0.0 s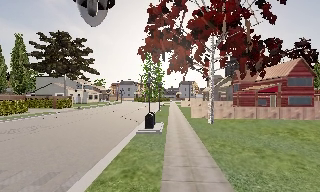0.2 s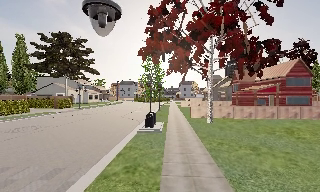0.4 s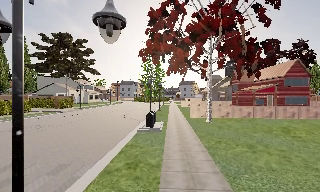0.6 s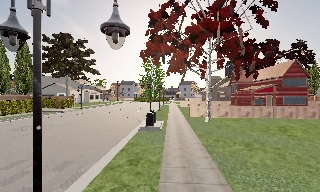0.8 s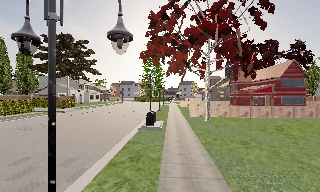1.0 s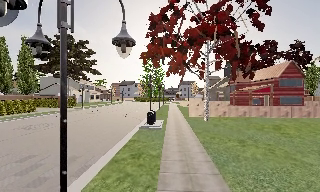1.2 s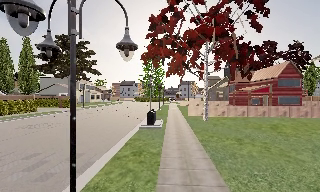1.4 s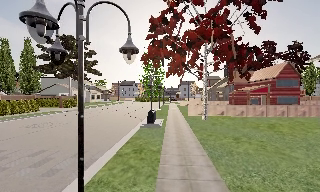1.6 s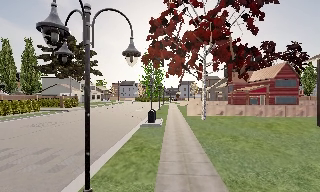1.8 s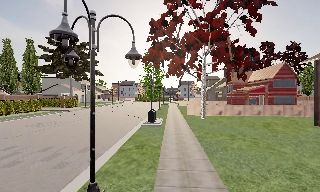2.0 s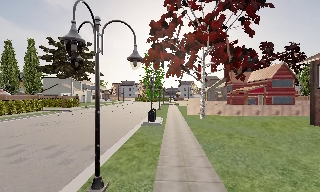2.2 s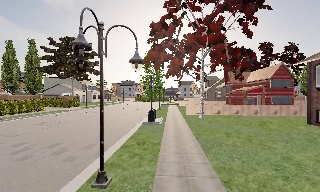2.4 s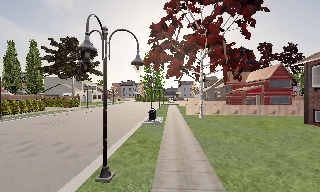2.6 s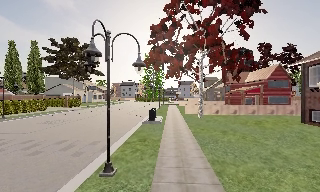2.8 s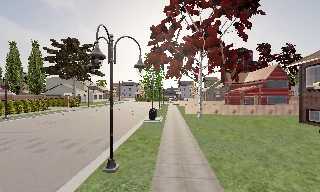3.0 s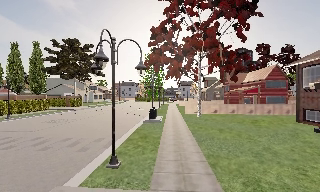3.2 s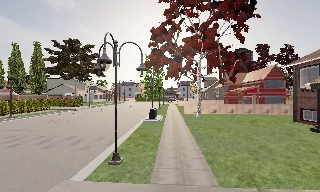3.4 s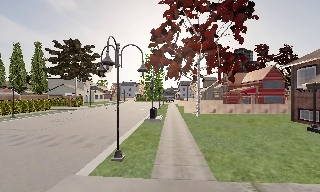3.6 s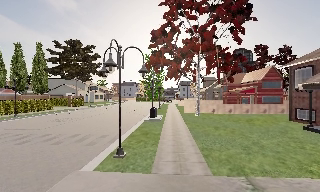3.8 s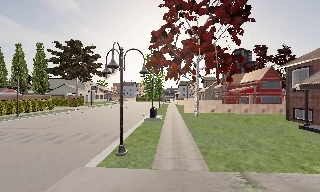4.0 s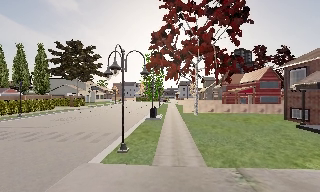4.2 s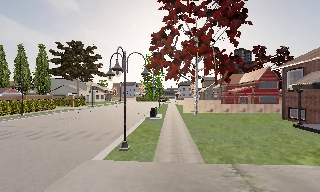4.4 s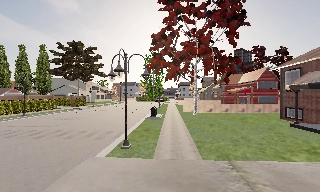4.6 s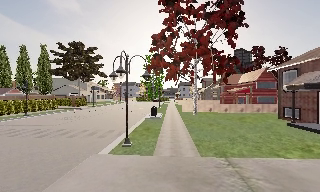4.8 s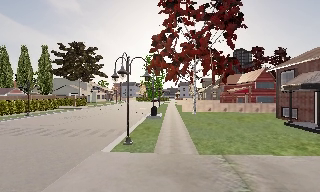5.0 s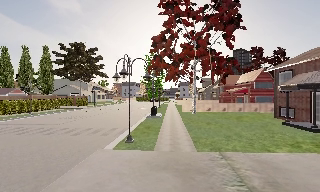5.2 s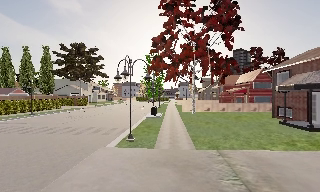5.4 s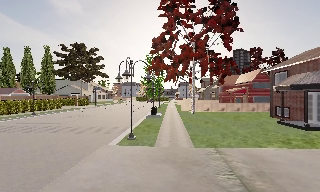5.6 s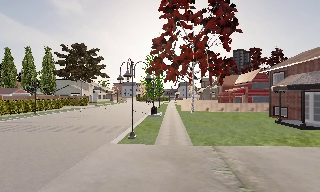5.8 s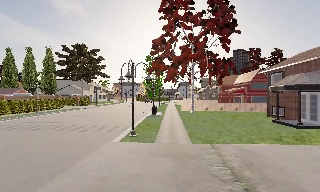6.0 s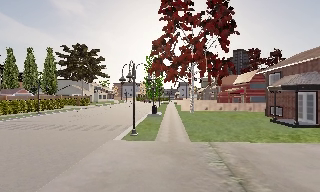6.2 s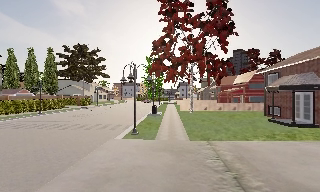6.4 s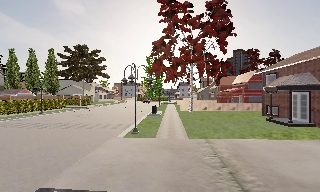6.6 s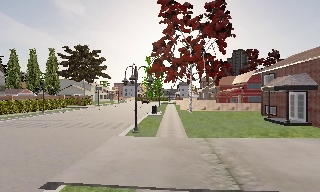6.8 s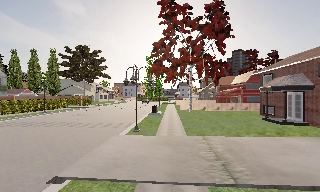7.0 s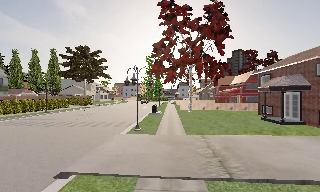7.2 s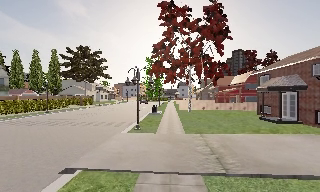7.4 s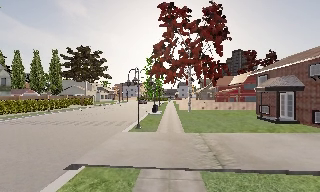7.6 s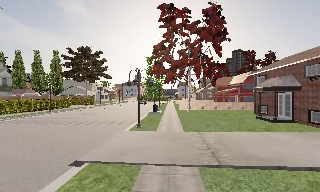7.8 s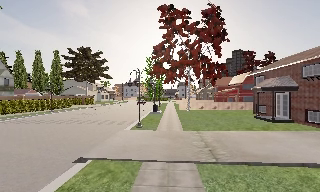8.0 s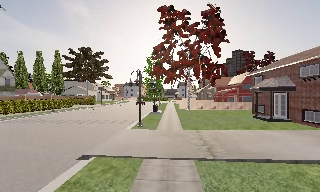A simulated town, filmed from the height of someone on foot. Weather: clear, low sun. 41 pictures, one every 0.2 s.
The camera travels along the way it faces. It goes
backward.
0.0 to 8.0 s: The camera travels backward, about 12 m, so what stands in front gets smaller.
The film runs backward here.
